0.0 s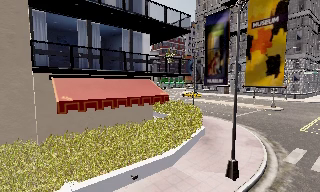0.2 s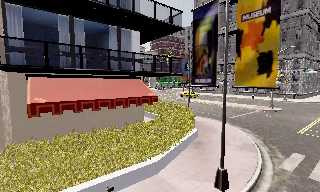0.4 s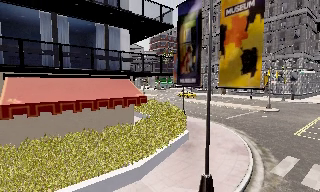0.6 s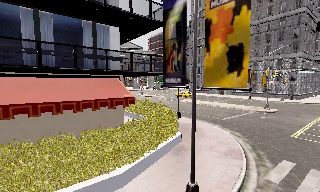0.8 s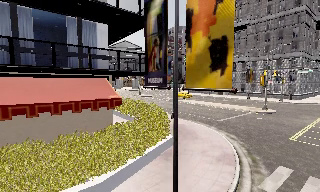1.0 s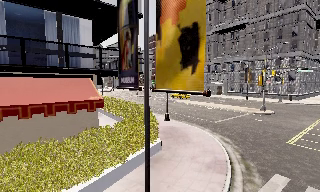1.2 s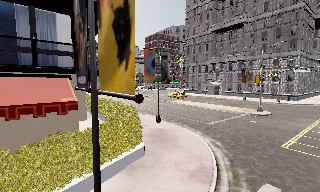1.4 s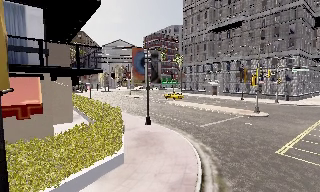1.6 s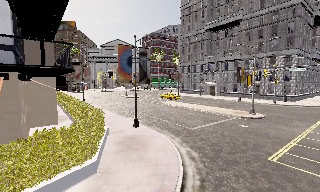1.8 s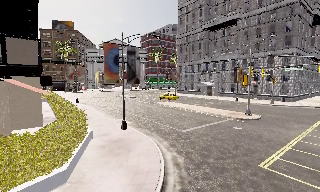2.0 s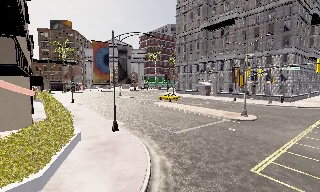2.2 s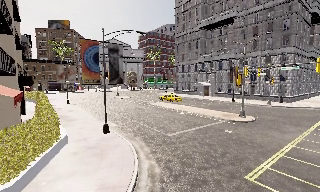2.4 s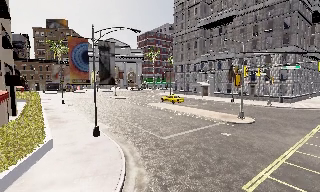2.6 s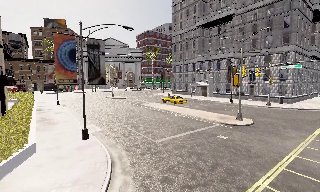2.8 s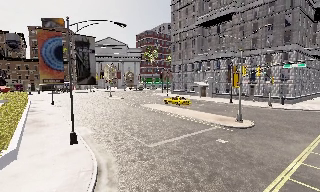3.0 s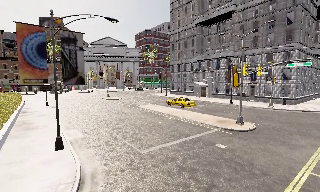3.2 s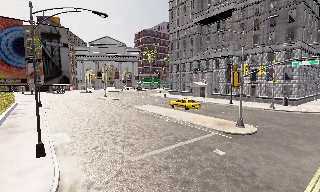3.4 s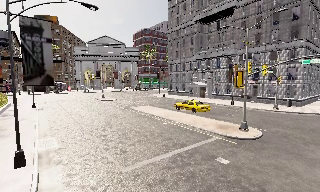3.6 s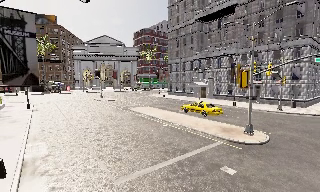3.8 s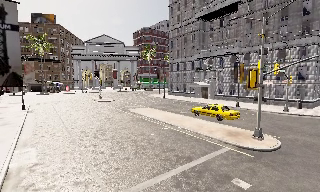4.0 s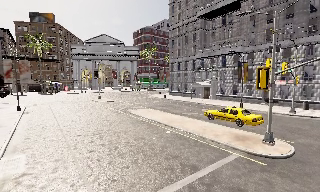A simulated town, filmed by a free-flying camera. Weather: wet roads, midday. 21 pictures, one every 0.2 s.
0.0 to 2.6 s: The camera travels to its right and forward, about 12 m, so close, fixed things drift to the left.
2.6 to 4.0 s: The camera travels forward, about 6 m, so what stands in front looms larger.
The film runs backward here.
